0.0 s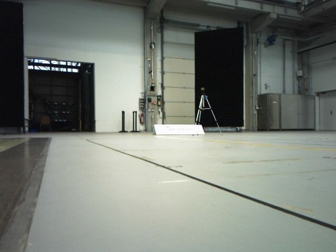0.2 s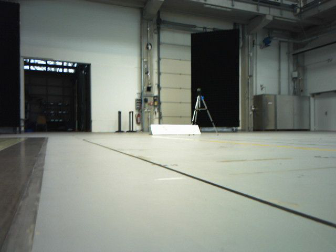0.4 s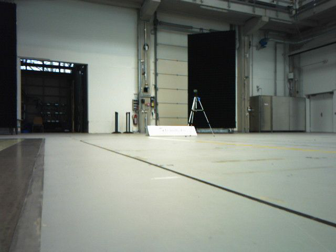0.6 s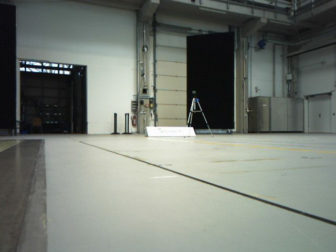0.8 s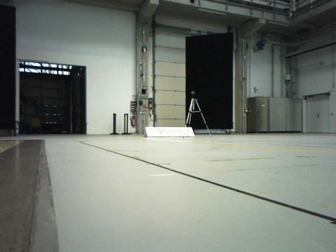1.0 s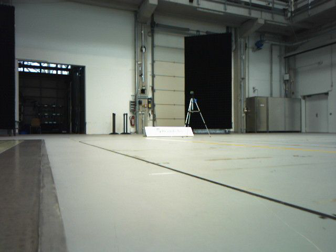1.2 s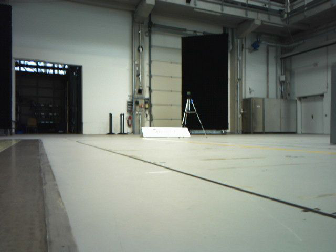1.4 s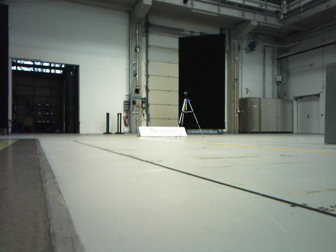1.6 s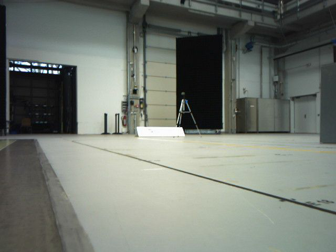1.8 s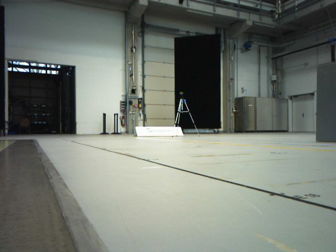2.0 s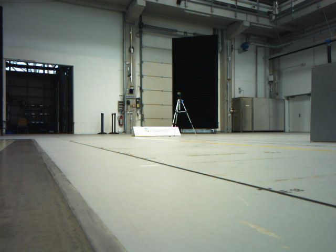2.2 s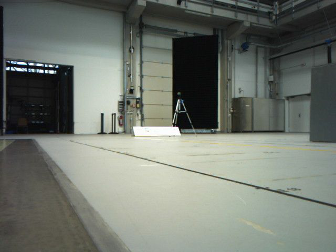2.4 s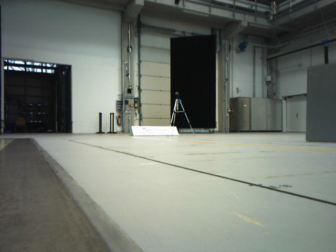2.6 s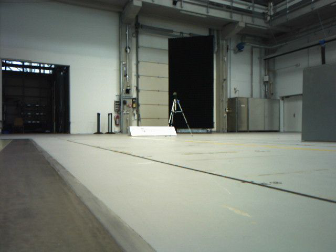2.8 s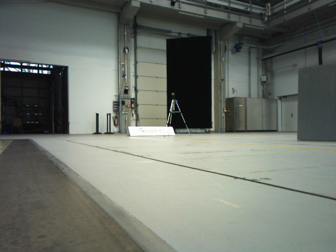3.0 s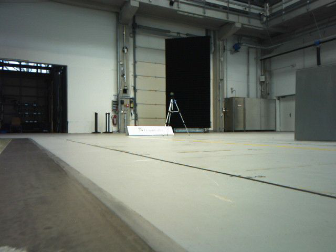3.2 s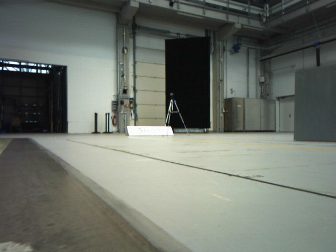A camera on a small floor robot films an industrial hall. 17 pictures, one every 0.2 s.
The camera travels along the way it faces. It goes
backward.
0.0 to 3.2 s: The camera travels backward, about 0.7 m, so what stands in front gets smaller.
The film runs backward here.
